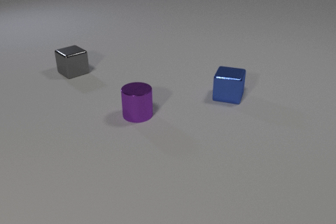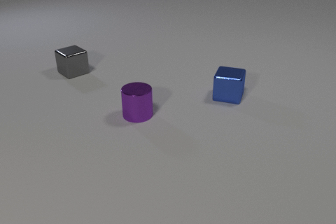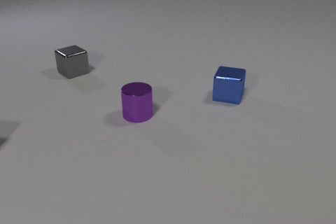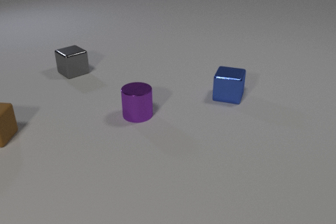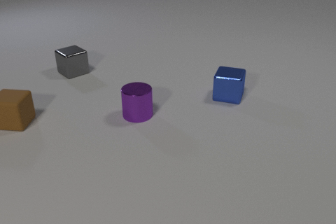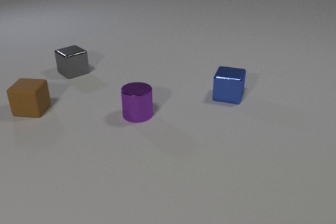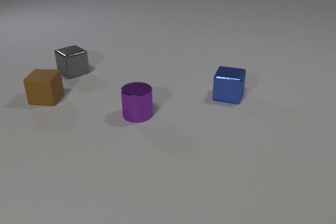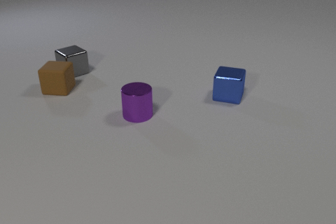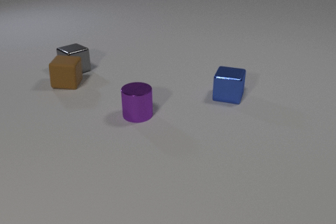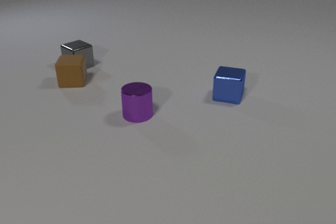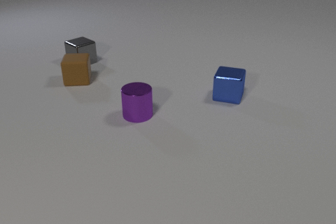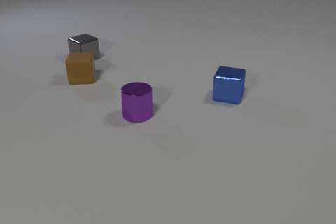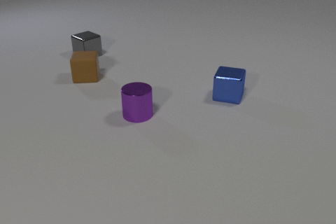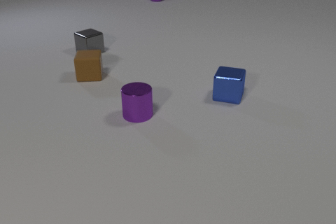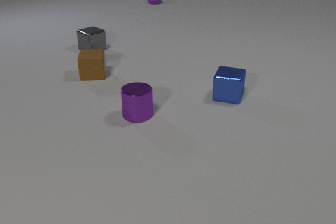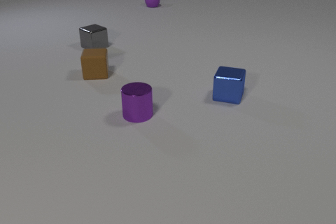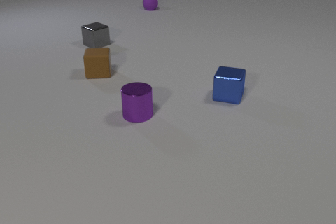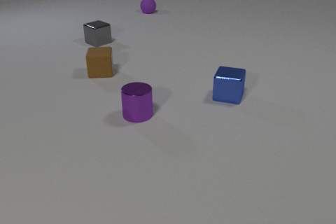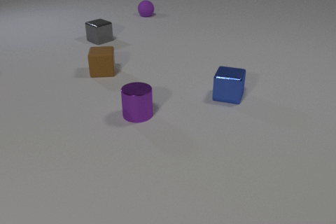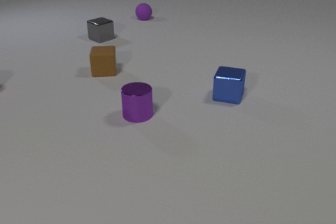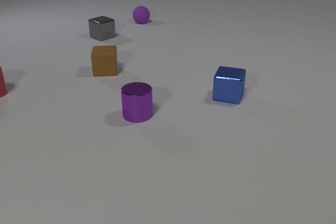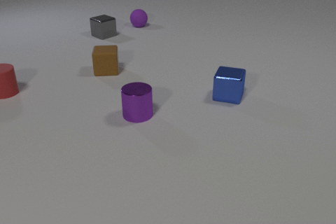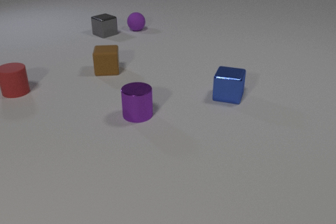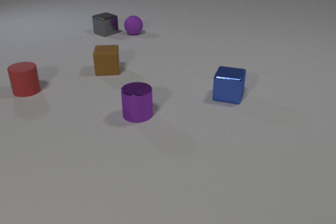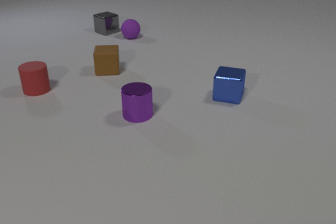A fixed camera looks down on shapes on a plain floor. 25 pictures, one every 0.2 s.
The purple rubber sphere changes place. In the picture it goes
toward the camera.
The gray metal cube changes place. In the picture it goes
away from the camera.
0.0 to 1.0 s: The brown rubber cube comes in at the left edge, slides away from the camera and to the right.
1.0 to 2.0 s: The brown rubber cube slides away from the camera and to the right. The gray metal cube slides away from the camera. The brown rubber cube and the gray metal cube collide.
2.0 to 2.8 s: The brown rubber cube slides to the right and away from the camera. The gray metal cube slides away from the camera. The purple rubber sphere comes in at the top edge, rolls toward the camera.
2.8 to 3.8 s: The brown rubber cube slides to the right and away from the camera. The gray metal cube slides away from the camera. The purple rubber sphere rolls toward the camera.
3.8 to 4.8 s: The gray metal cube slides away from the camera. The purple rubber sphere rolls toward the camera. The red rubber cylinder comes in at the left edge, slides to the right.
What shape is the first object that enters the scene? cube.
How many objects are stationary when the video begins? 3.
What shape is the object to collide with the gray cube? cube.
